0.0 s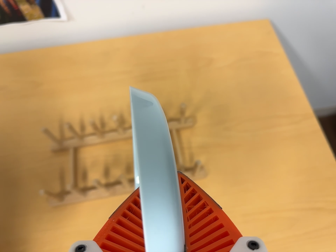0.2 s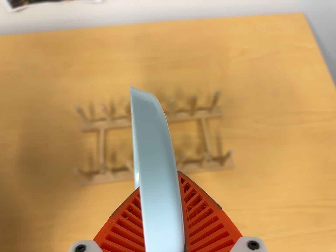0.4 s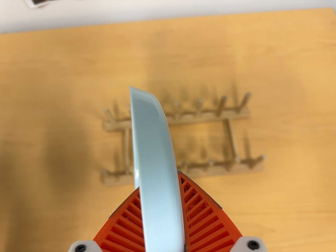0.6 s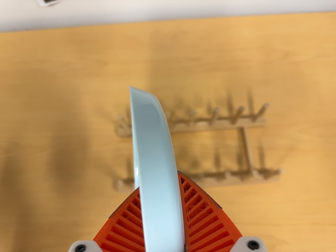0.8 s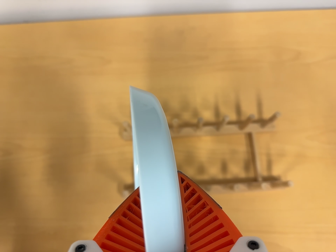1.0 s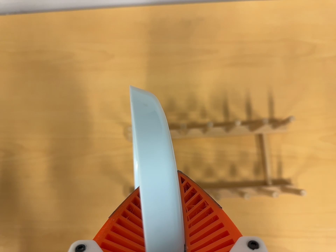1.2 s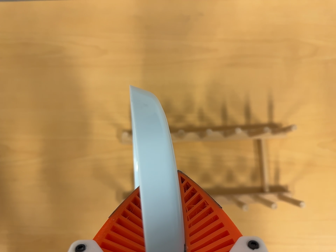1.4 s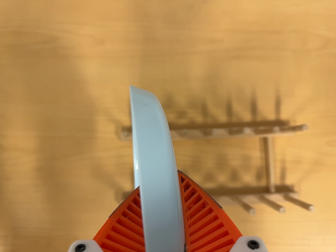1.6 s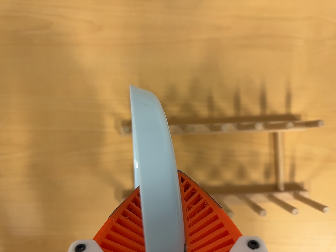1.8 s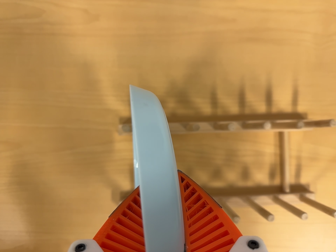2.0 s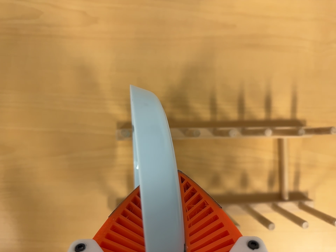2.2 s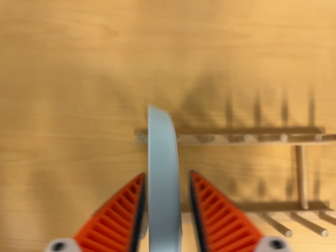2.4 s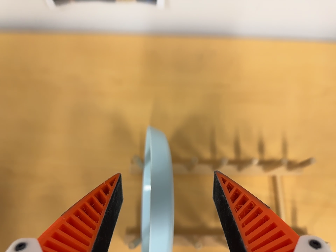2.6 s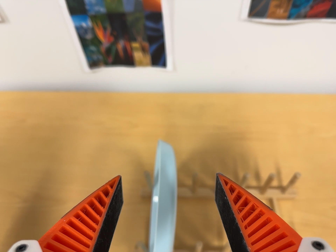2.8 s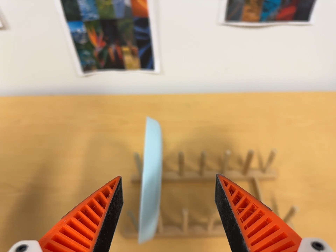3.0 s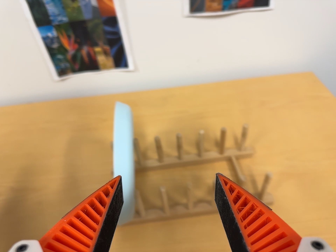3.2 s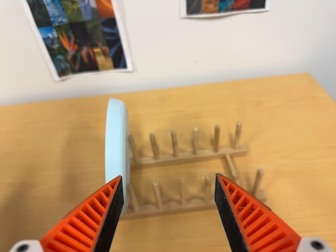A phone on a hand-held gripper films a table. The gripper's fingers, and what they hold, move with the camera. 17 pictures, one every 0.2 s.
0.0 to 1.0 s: The camera travels toward the top of its view, to its left and forward, about 16 cm. Its aim tips toward the bottom of its view by about 15 degrees.
1.0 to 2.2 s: The camera travels forward and toward the top of its view, about 10 cm, so what stands in front looms larger.
2.2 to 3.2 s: The camera travels toward the bottom of its view and backward, about 32 cm. Its aim tips toward the top of its view by about 40 degrees.
The film runs forward here.
